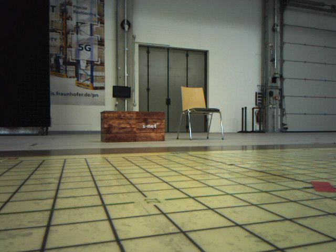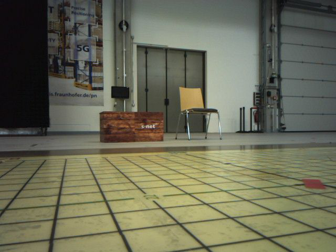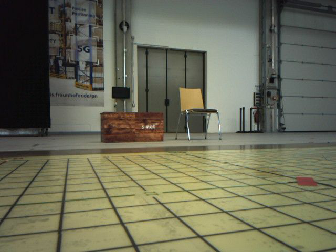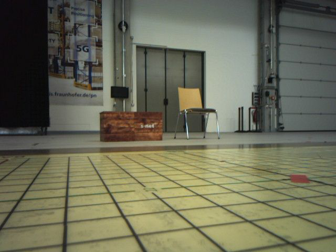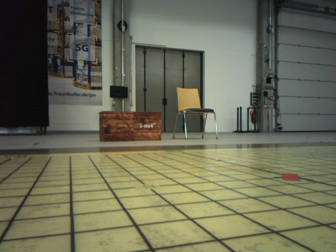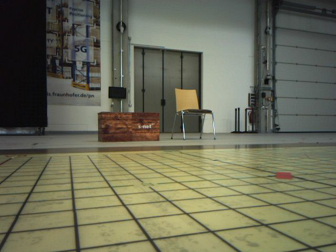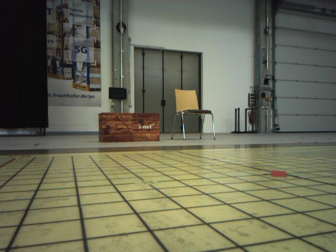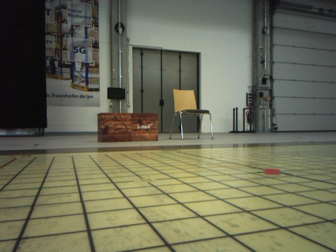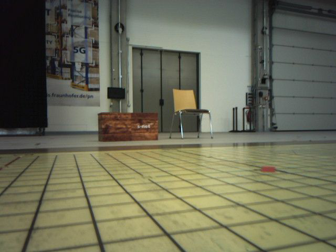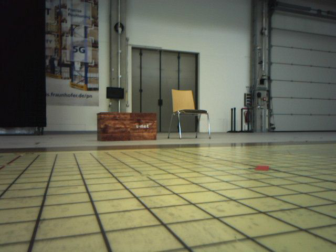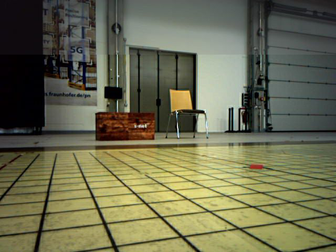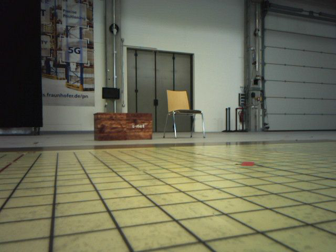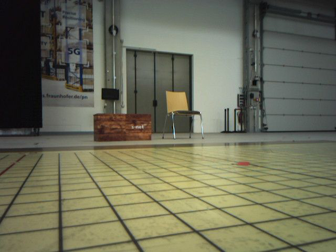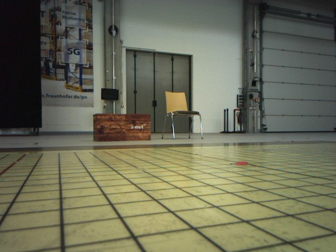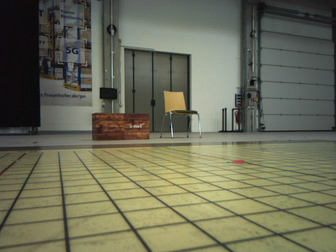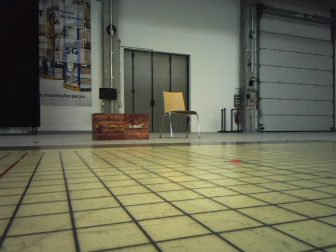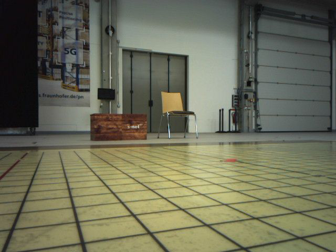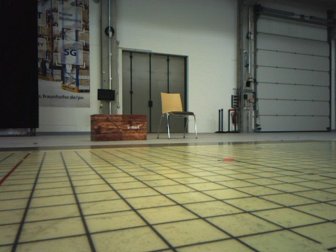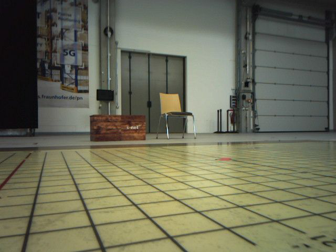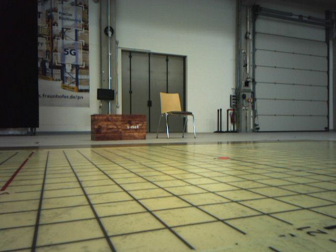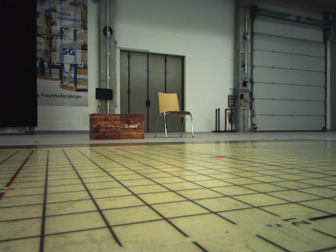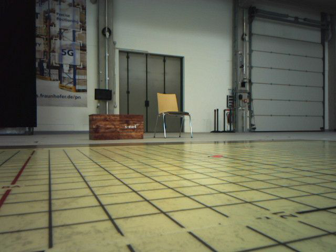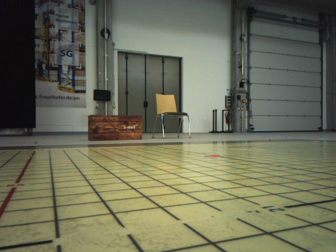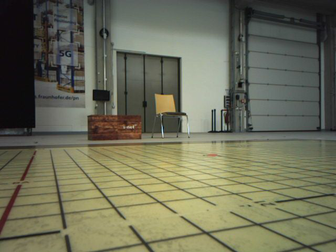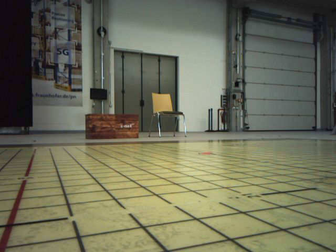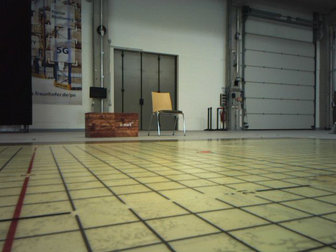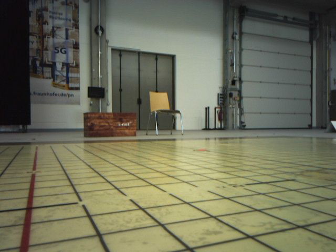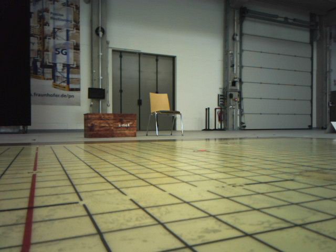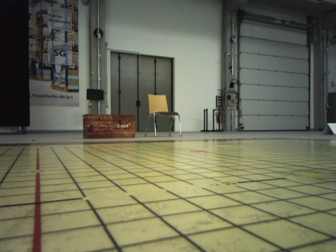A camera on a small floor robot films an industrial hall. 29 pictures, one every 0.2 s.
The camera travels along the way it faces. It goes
backward.
0.0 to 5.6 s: The camera travels backward, about 1.2 m, so what stands in front gets smaller.
The film runs backward here.
